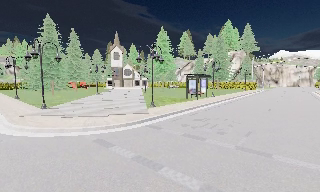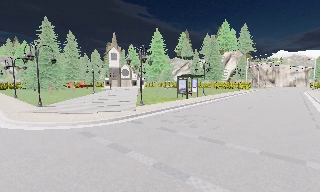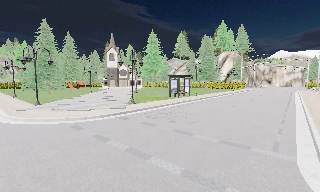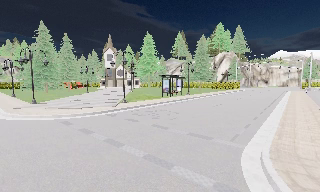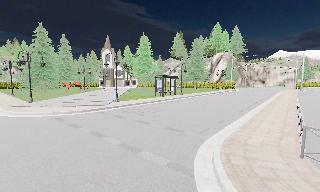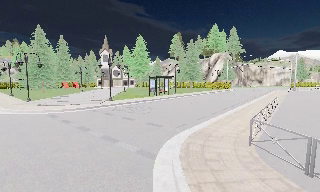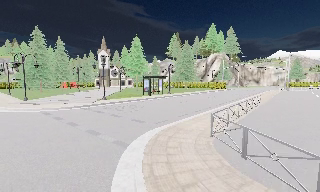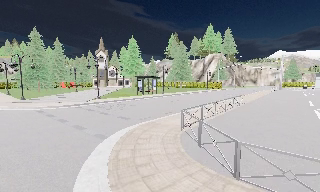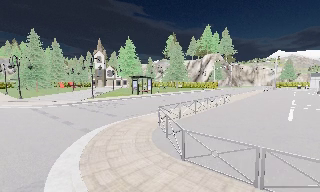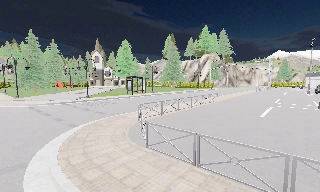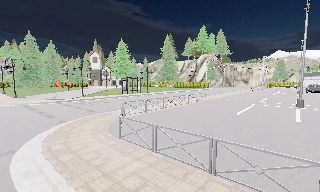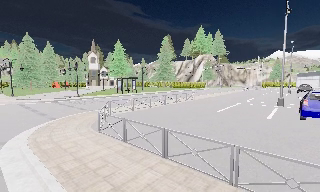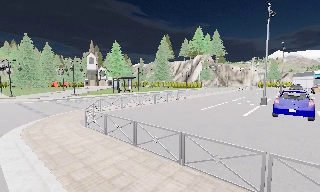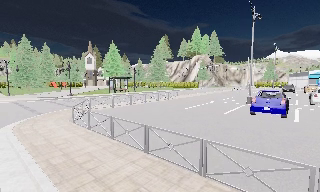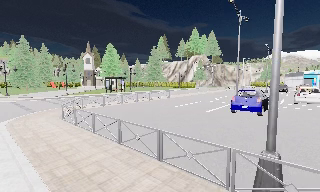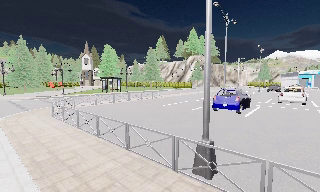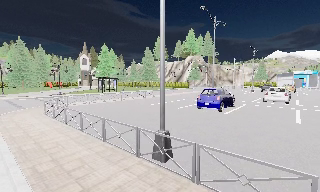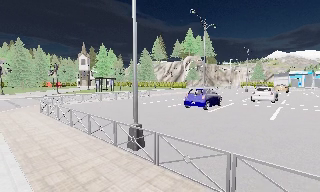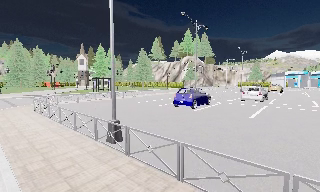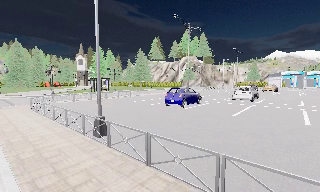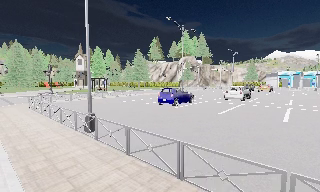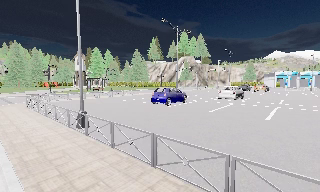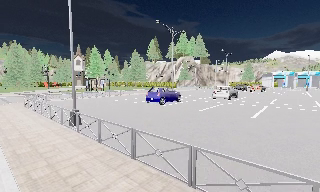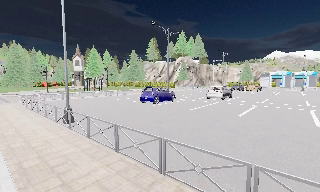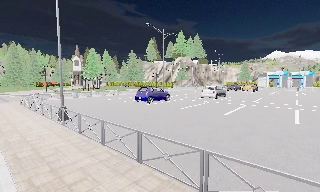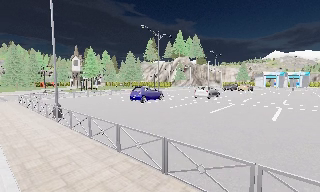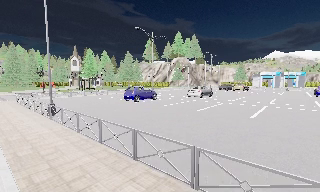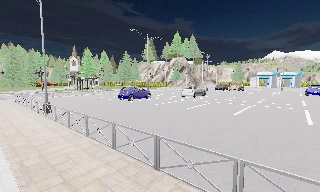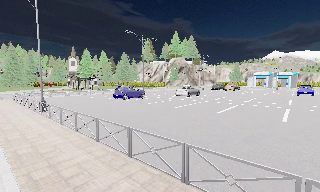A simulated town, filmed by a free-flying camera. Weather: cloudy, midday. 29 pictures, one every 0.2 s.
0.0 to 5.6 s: The camera travels to its right and backward, about 30 m, so close, fixed things drift to the left.
The film runs backward here.
